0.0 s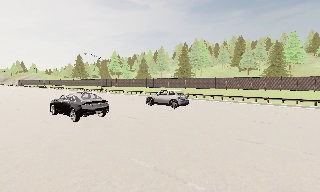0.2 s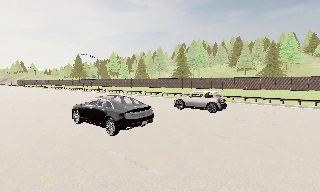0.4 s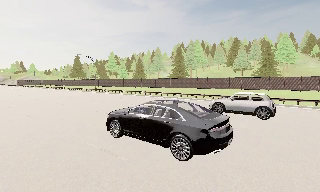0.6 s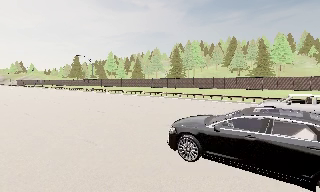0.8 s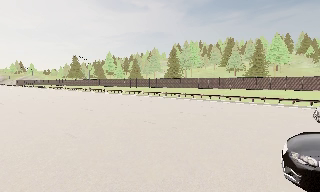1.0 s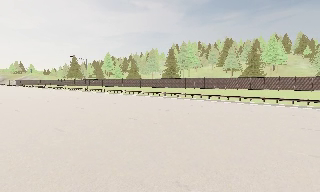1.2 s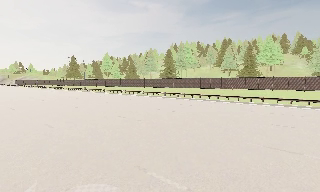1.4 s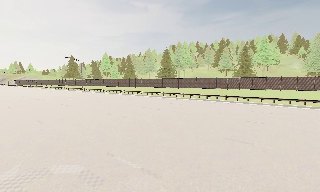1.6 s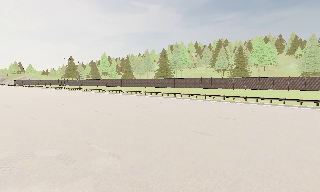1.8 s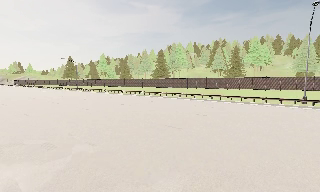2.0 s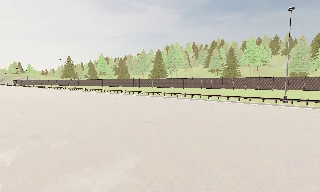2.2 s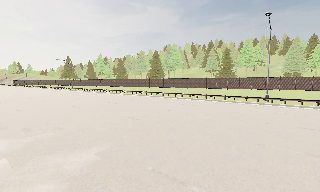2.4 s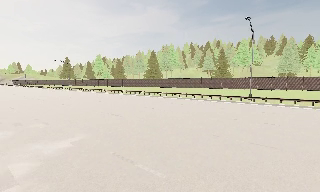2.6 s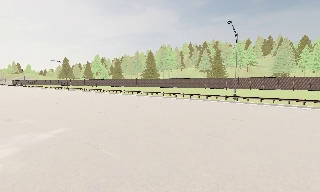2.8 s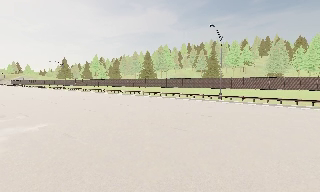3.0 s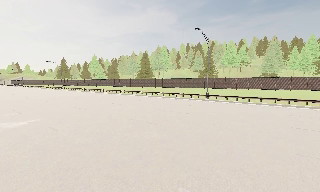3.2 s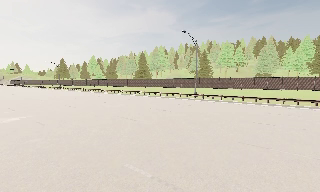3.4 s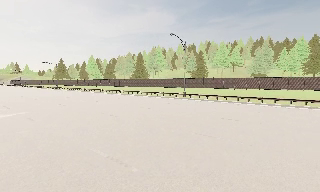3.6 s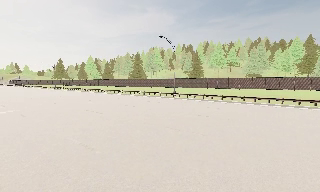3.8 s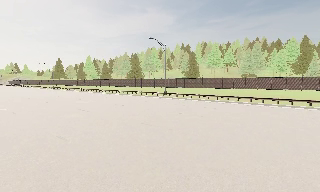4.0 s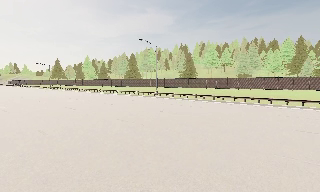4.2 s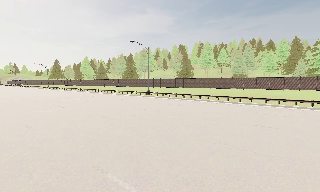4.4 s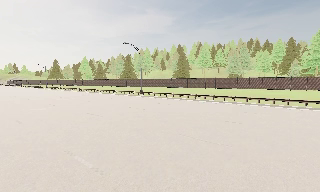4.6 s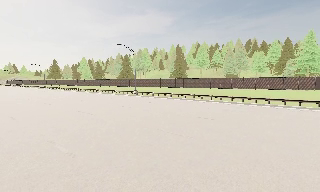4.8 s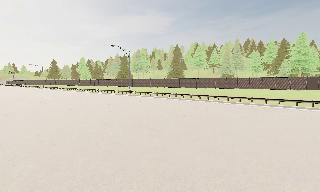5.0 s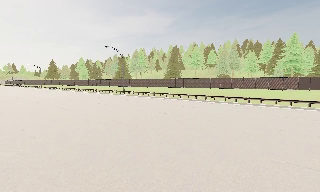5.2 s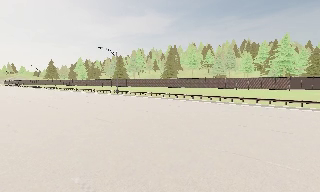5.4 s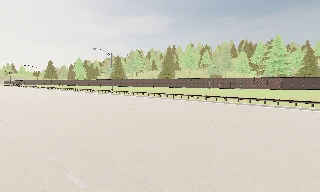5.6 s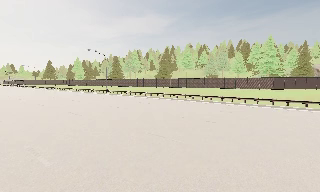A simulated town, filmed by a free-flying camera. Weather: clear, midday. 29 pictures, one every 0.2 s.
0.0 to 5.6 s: The camera travels to its right and backward, about 40 m, so close, fixed things drift to the left.
The film runs backward here.
